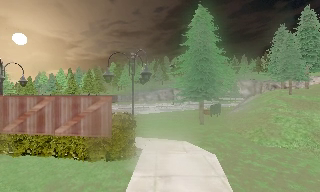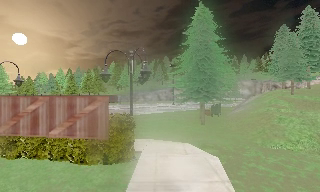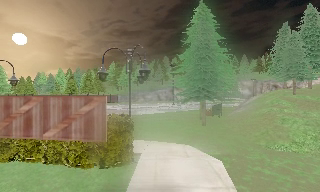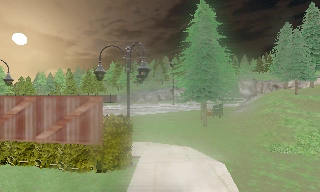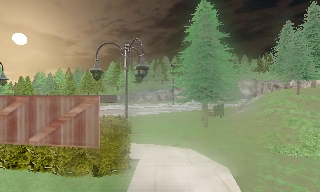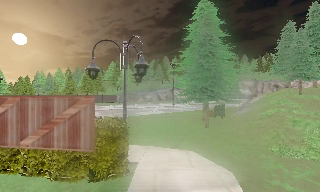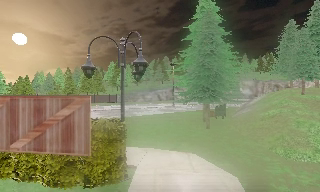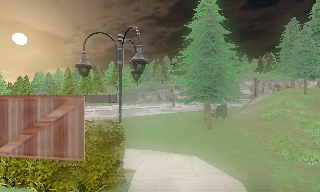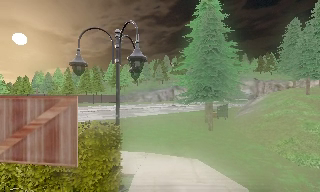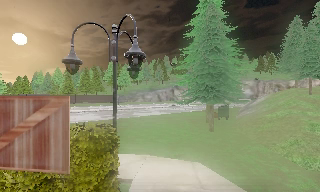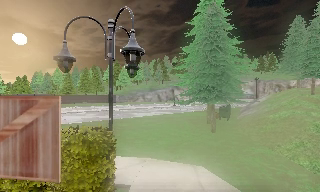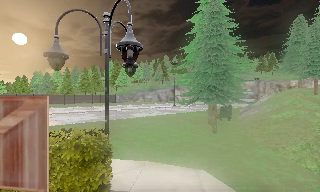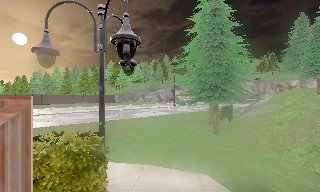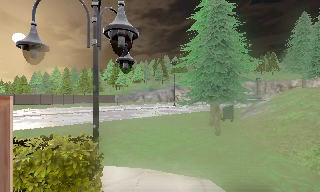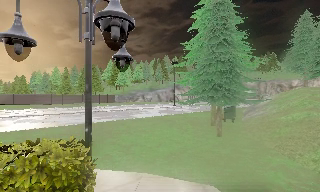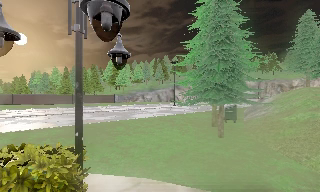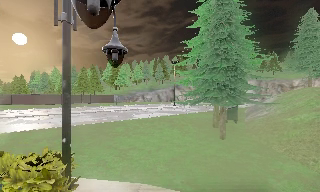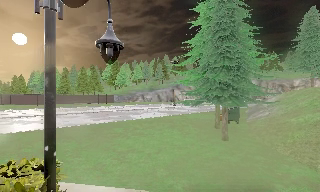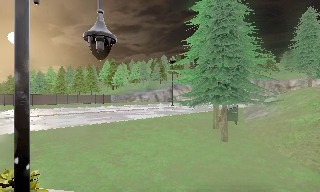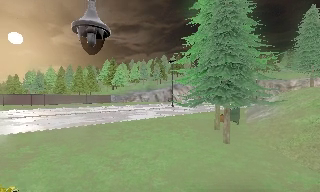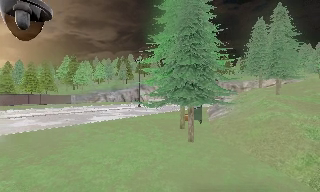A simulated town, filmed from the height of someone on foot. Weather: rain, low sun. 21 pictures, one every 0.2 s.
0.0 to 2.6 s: The camera travels forward, about 4 m, so what stands in front looms larger.
2.6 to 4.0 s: The camera swings to its right by about 15 degrees, and the scene slides to the left. It travels forward, about 2 m, so what stands in front looms larger.
The film runs forward here.
